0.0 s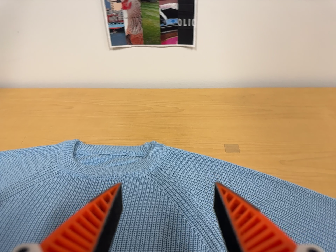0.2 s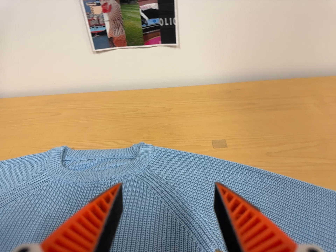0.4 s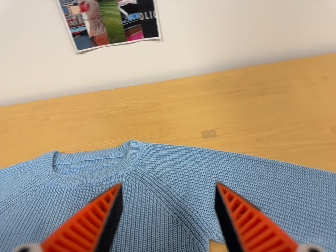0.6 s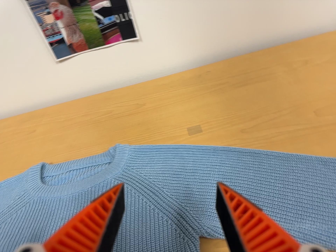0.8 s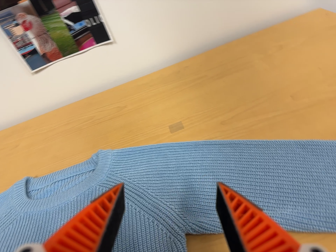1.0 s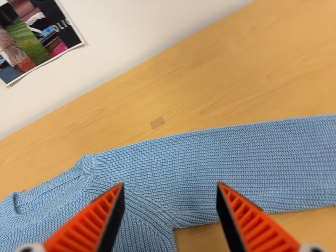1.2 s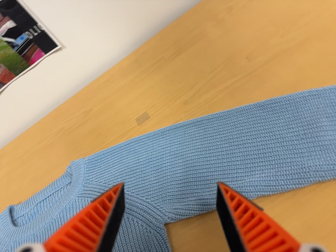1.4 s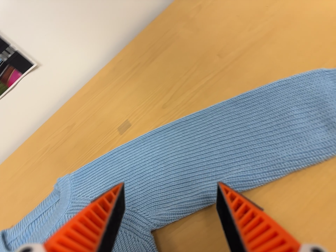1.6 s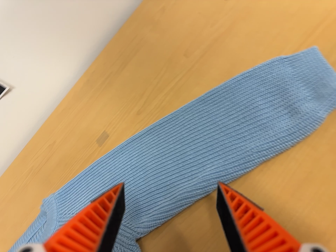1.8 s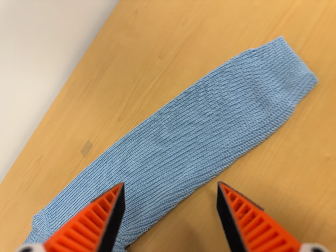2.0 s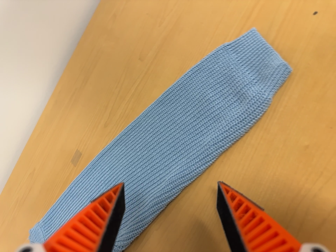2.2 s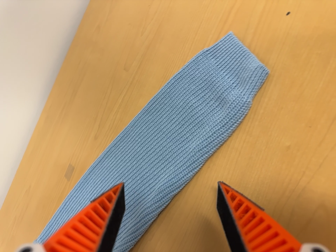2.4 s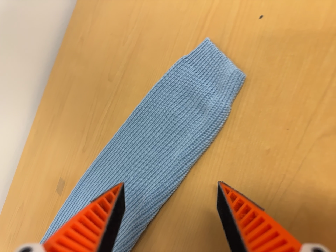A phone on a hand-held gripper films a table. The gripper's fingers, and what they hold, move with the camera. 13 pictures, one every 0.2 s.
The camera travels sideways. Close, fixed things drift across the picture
to the left.
The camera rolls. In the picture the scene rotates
counterclockwise.
0.0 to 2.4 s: The camera travels to its right, about 28 cm, so close, fixed things drift to the left. It rolls about its line of sight by about 70 degrees, and the scene rotates counterclockwise.
The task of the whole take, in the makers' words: right arm across.
The film runs forward here.
